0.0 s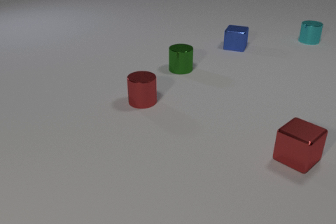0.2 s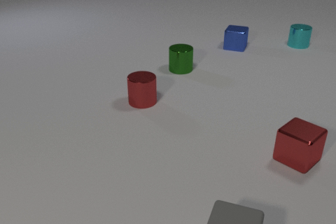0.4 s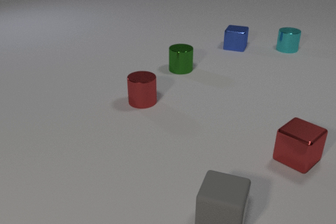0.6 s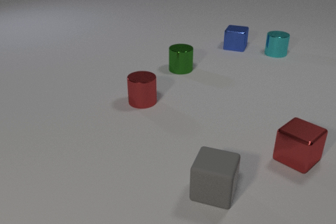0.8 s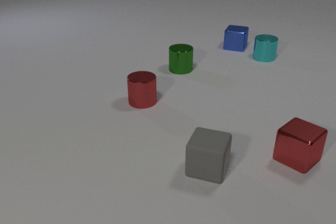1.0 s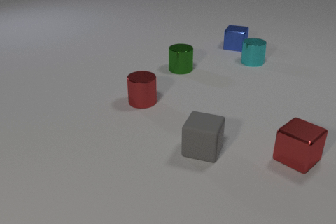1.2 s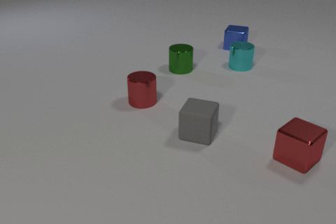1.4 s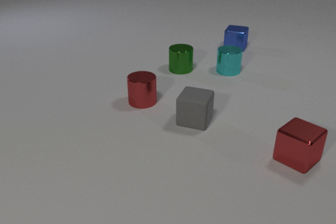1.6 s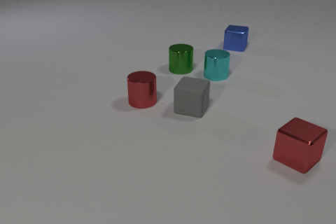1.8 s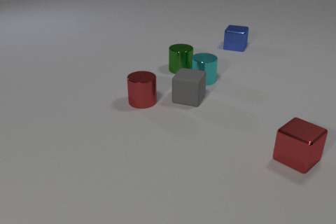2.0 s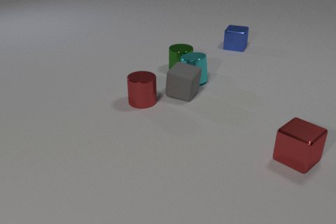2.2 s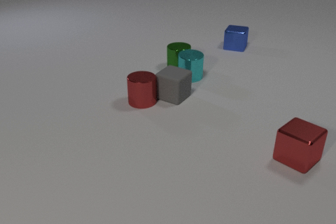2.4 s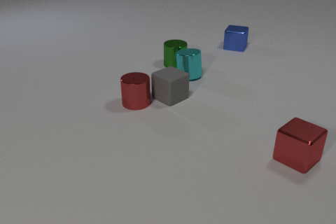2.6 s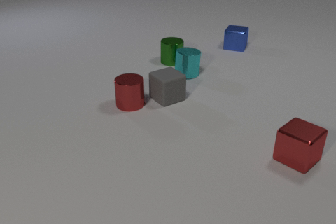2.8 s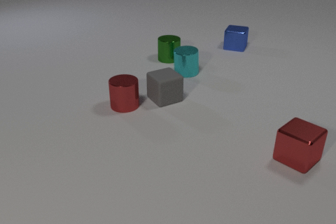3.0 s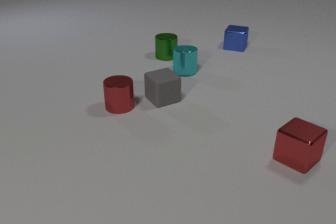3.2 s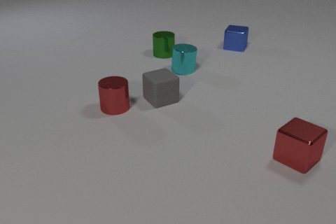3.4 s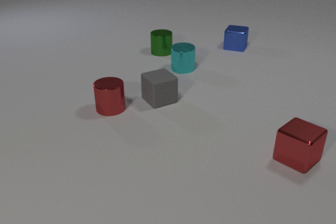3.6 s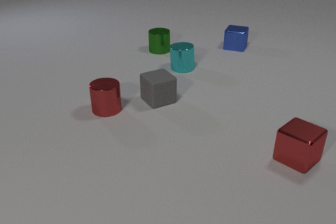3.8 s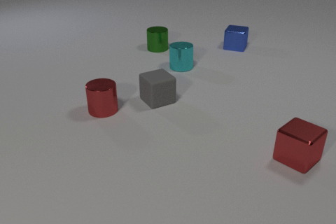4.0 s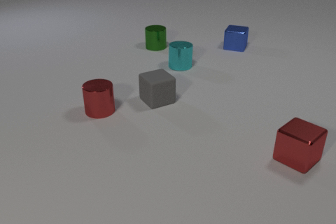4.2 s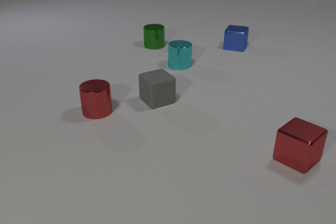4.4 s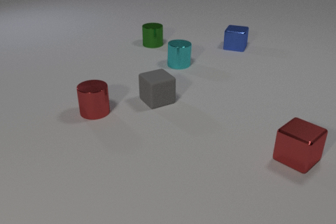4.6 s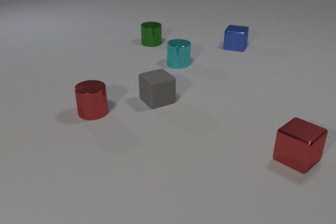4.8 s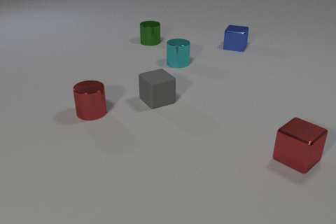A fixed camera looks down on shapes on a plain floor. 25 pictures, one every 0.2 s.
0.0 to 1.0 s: The gray rubber cube comes in at the bottom edge, slides away from the camera. The cyan metal cylinder slides toward the camera and to the left.
1.0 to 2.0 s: The gray rubber cube slides away from the camera. The cyan metal cylinder slides to the left and toward the camera. The gray rubber cube and the cyan metal cylinder collide.
2.0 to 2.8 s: The gray rubber cube slides to the left and toward the camera, spins so that its near face slides to the left, clockwise seen from above. The cyan metal cylinder slides away from the camera and to the left. The green metal cylinder slides away from the camera and to the left. The red metal cylinder slides to the left. The cyan metal cylinder and the green metal cylinder collide. The gray rubber cube and the red metal cylinder collide.
2.8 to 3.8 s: The gray rubber cube slides to the left. The cyan metal cylinder slides away from the camera. The green metal cylinder slides away from the camera and to the left. The red metal cylinder slides to the left.
3.8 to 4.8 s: The cyan metal cylinder slides away from the camera. The green metal cylinder slides away from the camera. The red metal cylinder slides to the left.
What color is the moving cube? gray.
What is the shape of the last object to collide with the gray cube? cylinder.
How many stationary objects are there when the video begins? 4.
